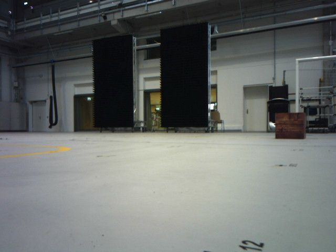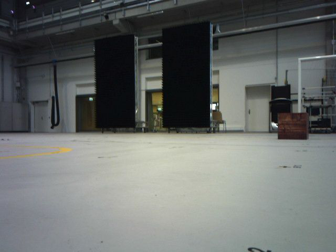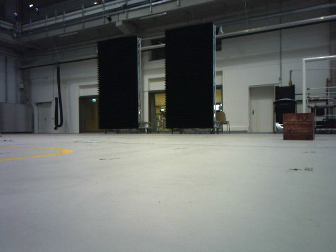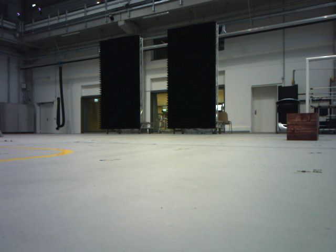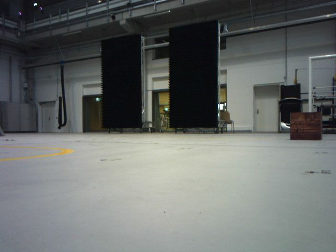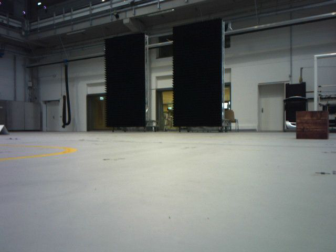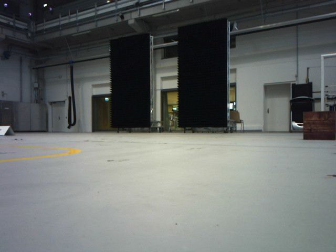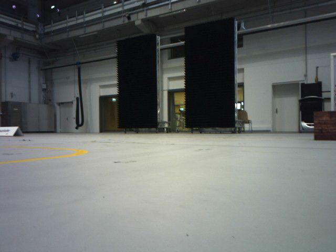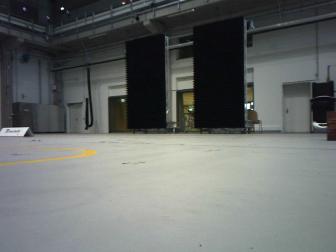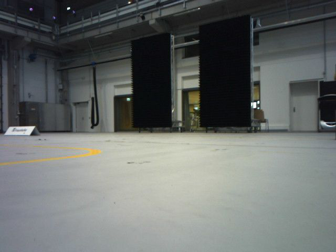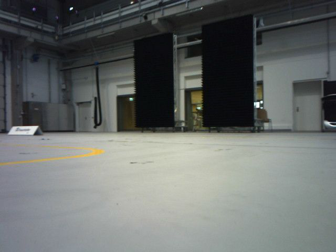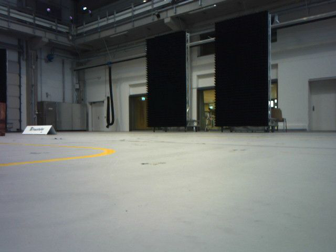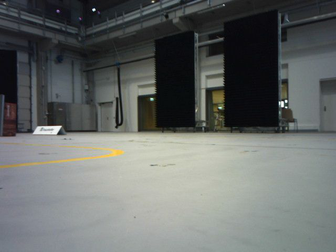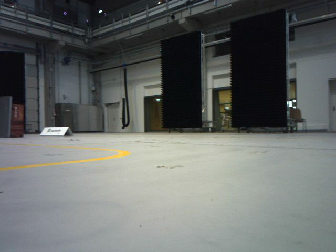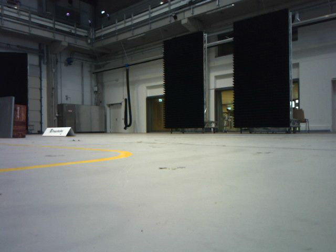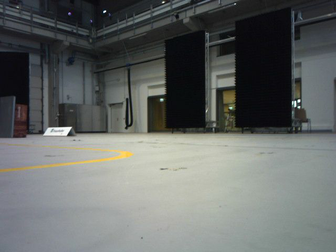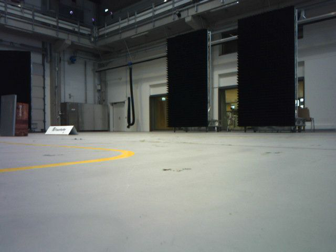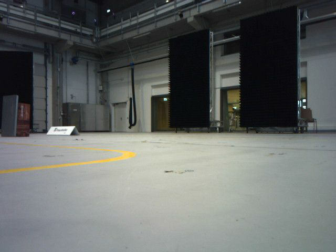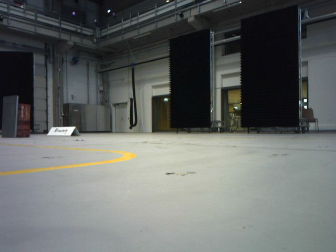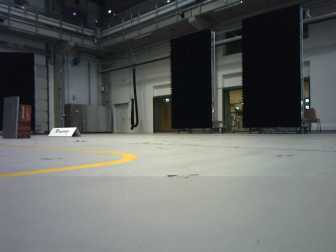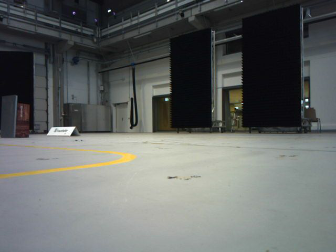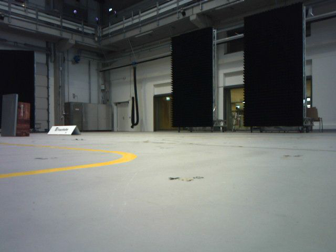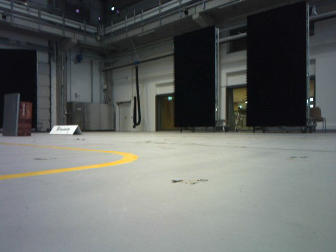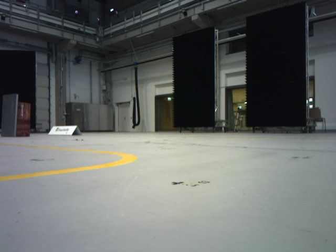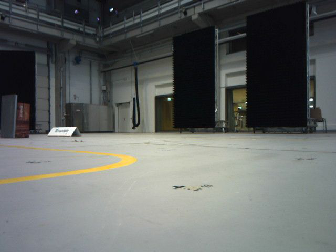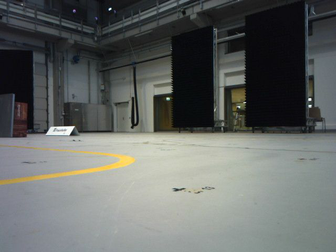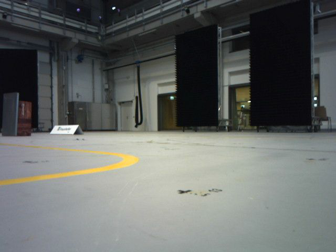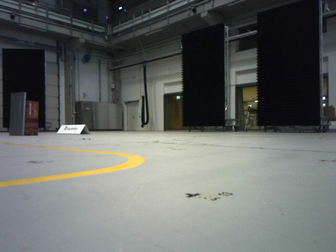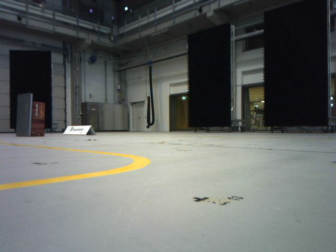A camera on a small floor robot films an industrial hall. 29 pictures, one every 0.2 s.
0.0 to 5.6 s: The camera pans to its left, which is counterclockwise from overhead, by about 20 degrees. It travels forward, about 1 m, so what stands in front looms larger.
The film runs forward here.
